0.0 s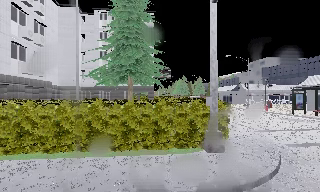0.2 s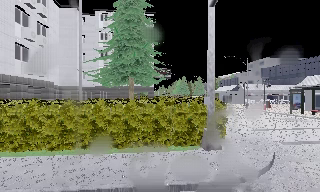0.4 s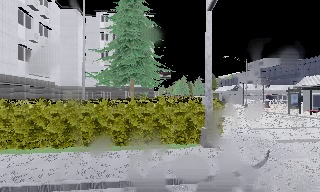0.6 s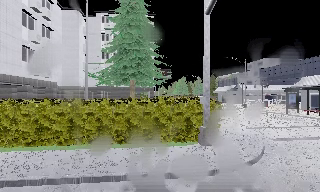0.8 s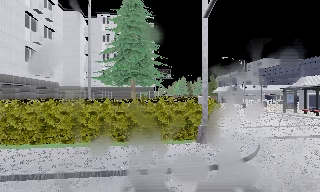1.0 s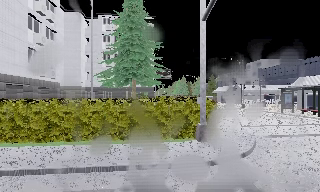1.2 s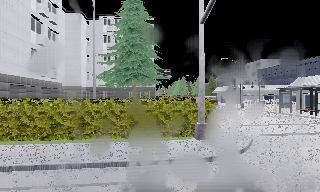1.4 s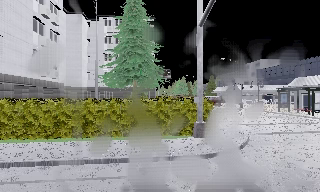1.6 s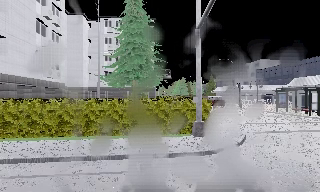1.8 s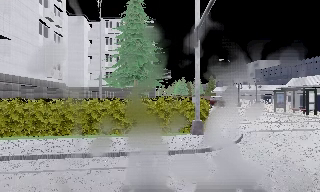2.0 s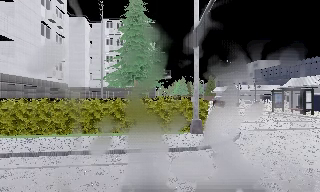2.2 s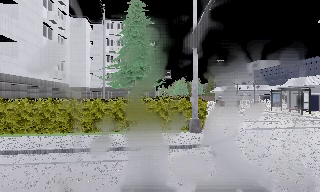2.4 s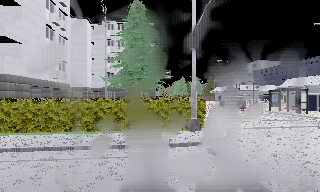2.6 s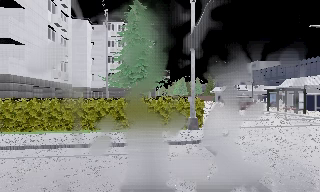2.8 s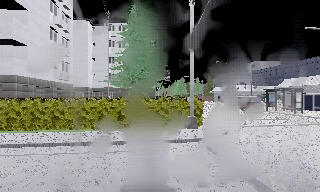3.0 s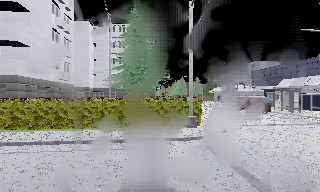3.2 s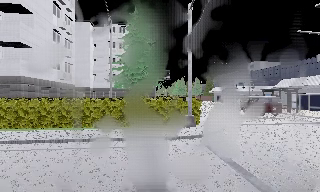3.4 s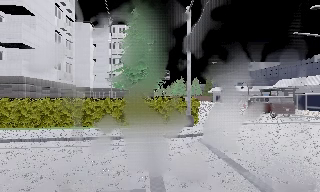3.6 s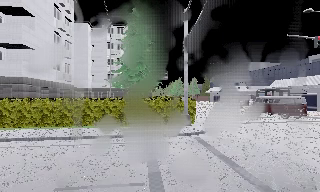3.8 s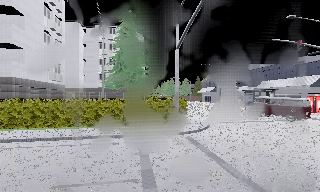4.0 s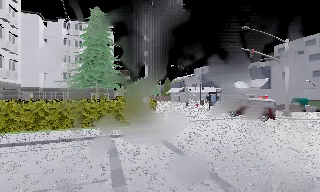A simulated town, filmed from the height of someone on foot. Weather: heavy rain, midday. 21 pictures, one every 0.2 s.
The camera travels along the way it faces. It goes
backward.
0.0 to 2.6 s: The camera travels backward, about 3.5 m, so what stands in front gets smaller.
2.6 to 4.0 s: The camera swings to its right by about 15 degrees, and the scene slides to the left. It travels backward, about 2 m, so what stands in front gets smaller.
The film runs backward here.
